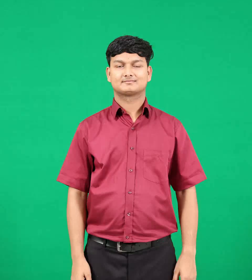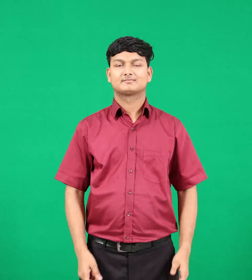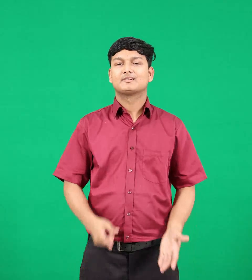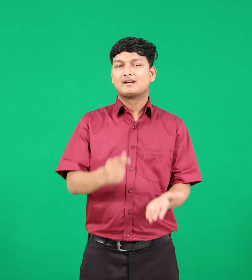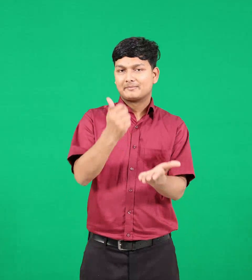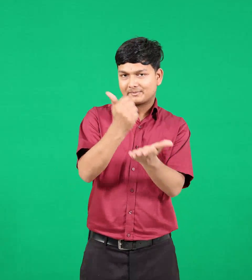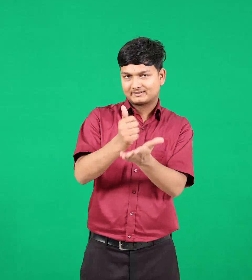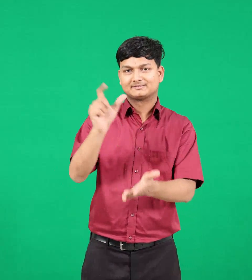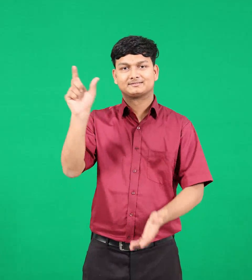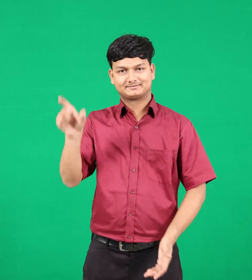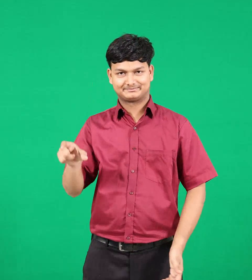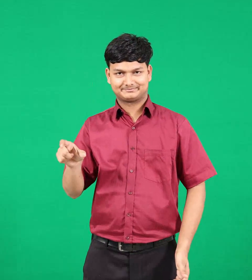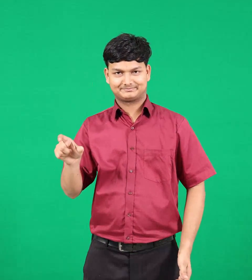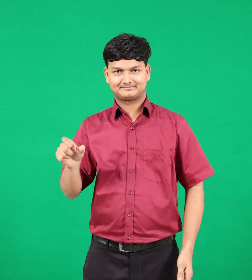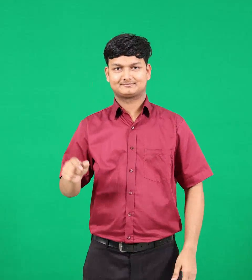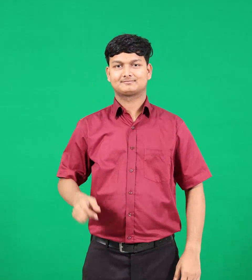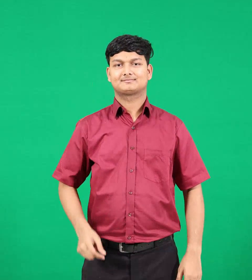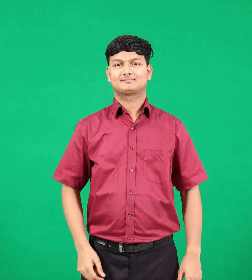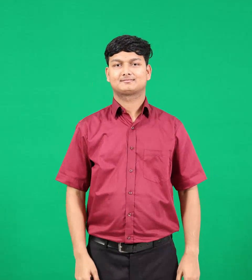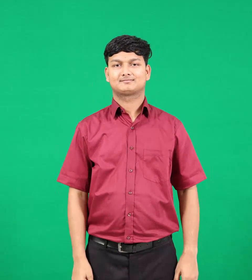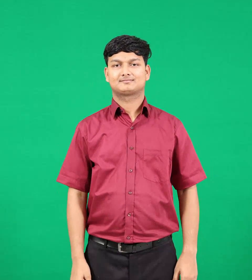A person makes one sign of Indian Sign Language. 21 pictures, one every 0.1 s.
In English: banker
